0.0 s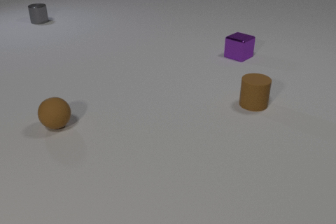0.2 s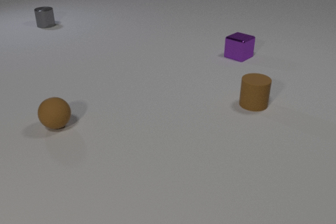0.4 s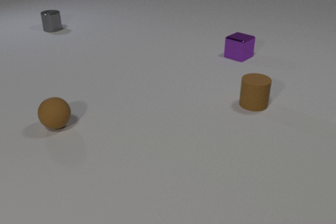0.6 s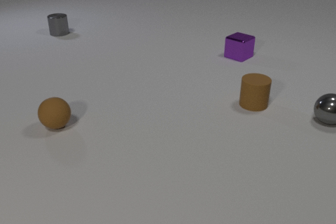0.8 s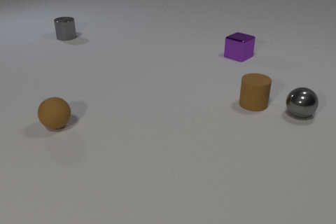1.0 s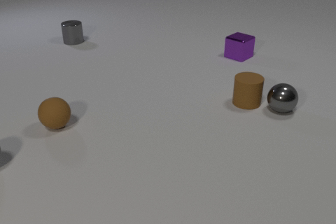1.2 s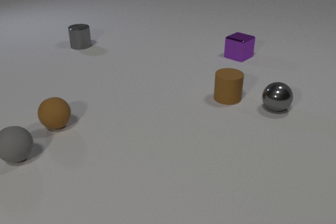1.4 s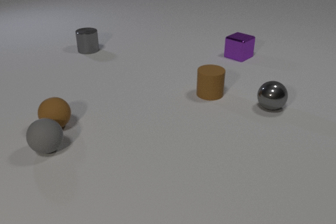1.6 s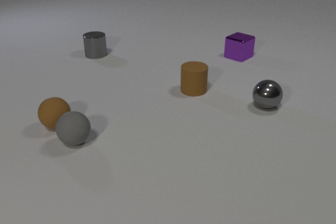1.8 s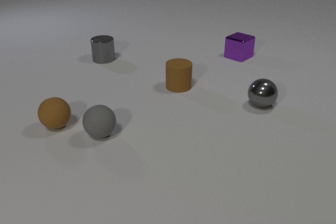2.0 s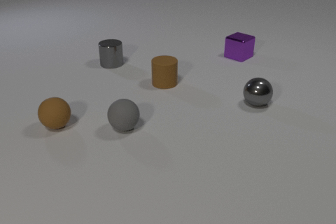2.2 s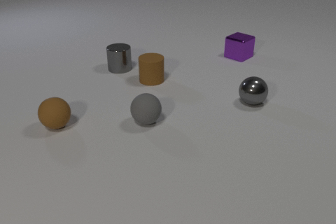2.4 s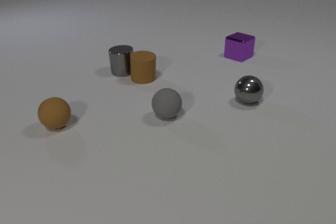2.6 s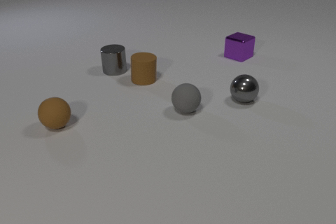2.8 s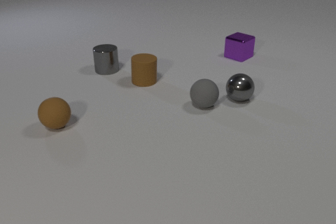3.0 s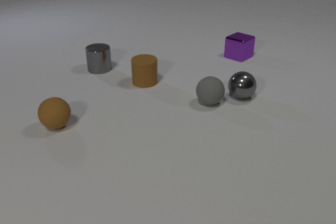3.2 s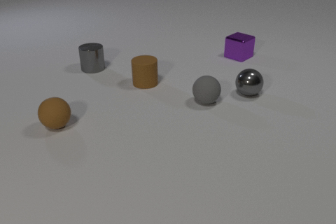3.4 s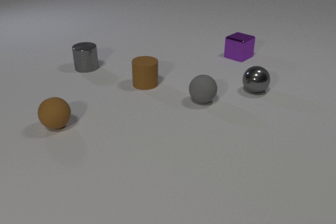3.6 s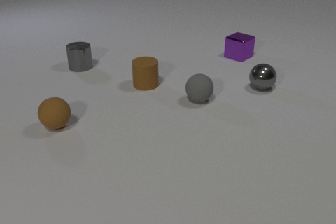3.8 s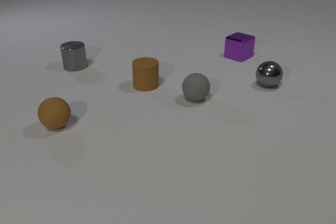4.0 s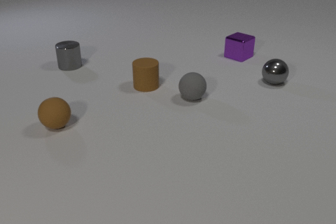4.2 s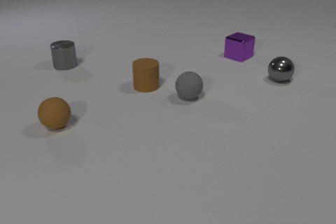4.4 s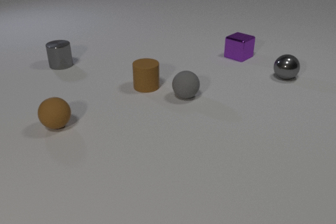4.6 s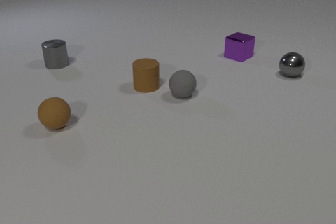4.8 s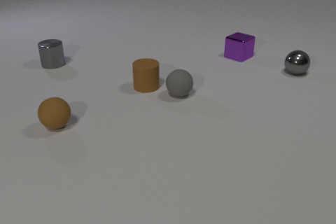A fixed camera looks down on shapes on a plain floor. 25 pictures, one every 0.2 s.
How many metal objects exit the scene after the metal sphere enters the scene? 0.
What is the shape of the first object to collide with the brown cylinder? sphere.
What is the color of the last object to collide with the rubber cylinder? gray.
0.0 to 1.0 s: The gray metal sphere comes in at the right edge, rolls to the left. The brown rubber cylinder slides to the left. The gray metal cylinder slides toward the camera and to the right. The gray metal sphere and the brown rubber cylinder collide.
1.0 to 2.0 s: The gray metal sphere rolls to the left. The brown rubber cylinder slides to the left and away from the camera. The gray rubber sphere rolls to the right. The gray metal cylinder slides toward the camera and to the right.
2.0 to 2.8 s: The gray metal sphere rolls to the left. The brown rubber cylinder slides to the left. The gray rubber sphere rolls to the right and away from the camera. The gray metal cylinder slides toward the camera. The brown rubber cylinder and the gray metal cylinder collide.
2.8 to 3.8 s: The gray metal sphere rolls away from the camera and to the right. The brown rubber cylinder slides toward the camera. The gray rubber sphere rolls away from the camera and to the left. The gray metal cylinder slides to the left and away from the camera. The gray metal sphere and the gray rubber sphere collide.
3.8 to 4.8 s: The gray metal sphere rolls away from the camera and to the right. The gray rubber sphere rolls to the left and away from the camera. The gray metal cylinder slides to the left and away from the camera.
